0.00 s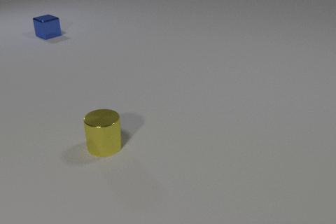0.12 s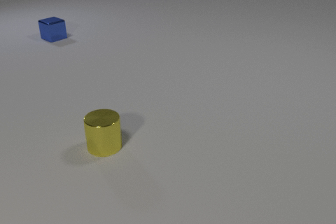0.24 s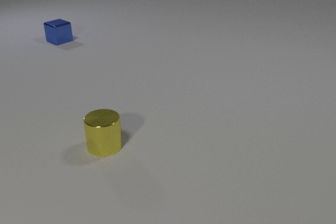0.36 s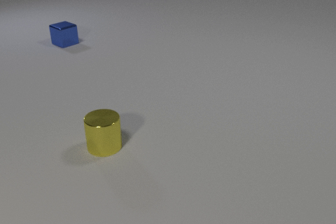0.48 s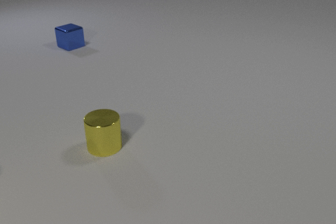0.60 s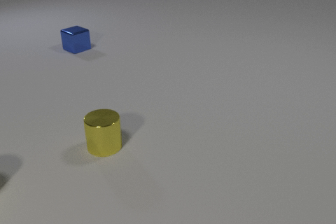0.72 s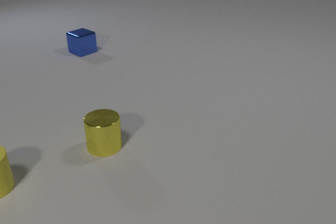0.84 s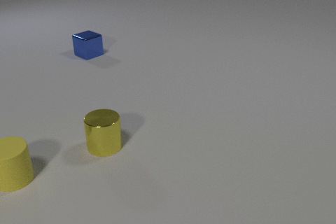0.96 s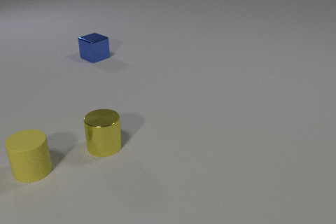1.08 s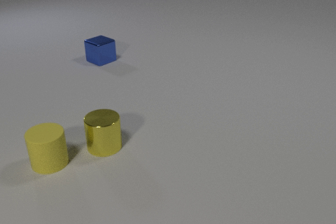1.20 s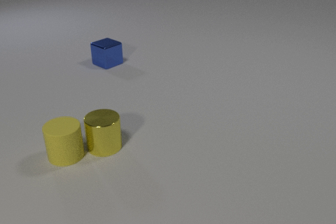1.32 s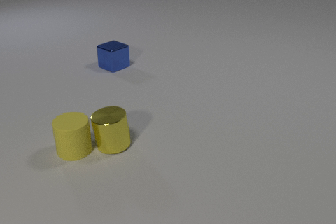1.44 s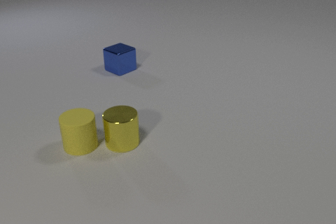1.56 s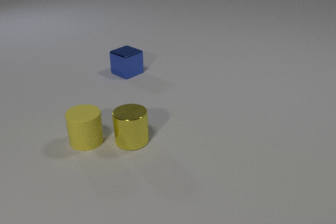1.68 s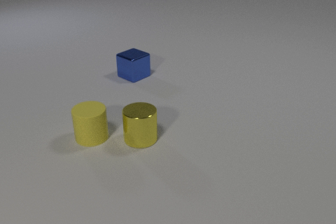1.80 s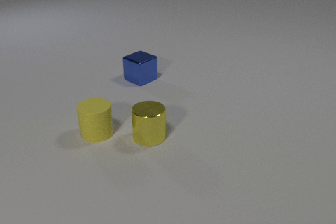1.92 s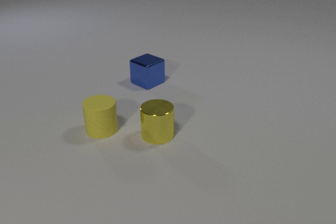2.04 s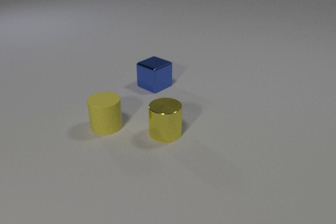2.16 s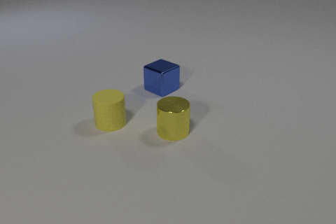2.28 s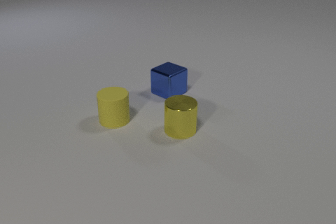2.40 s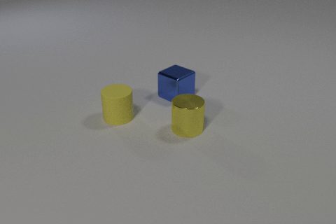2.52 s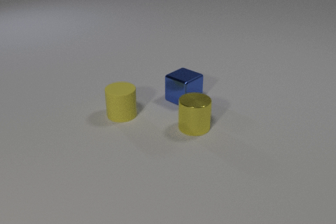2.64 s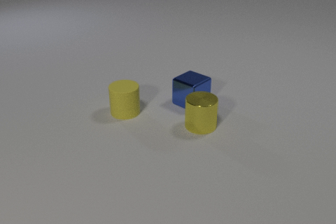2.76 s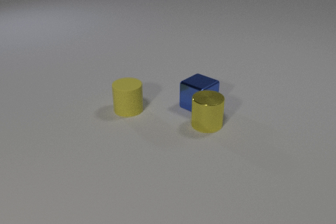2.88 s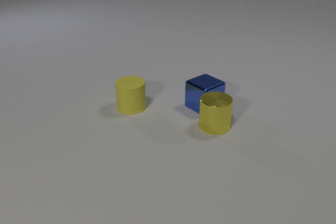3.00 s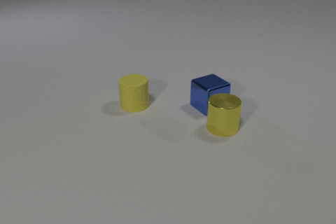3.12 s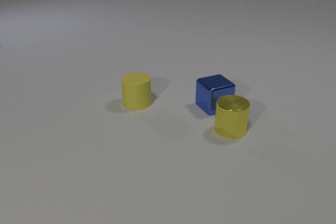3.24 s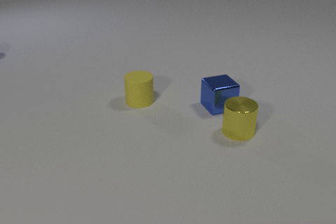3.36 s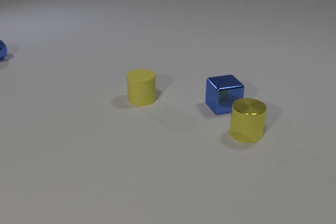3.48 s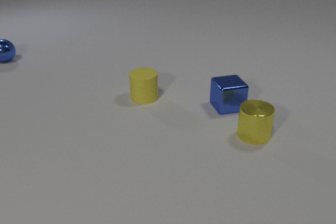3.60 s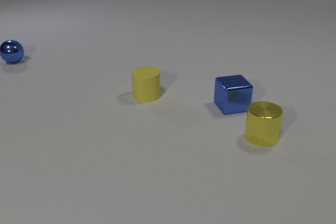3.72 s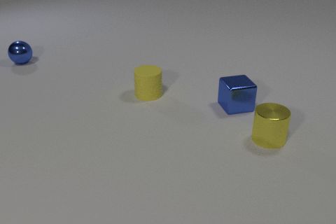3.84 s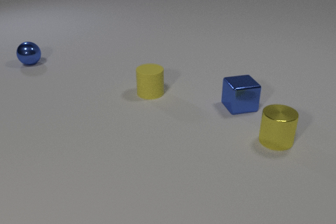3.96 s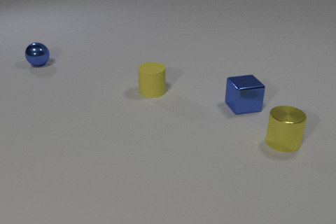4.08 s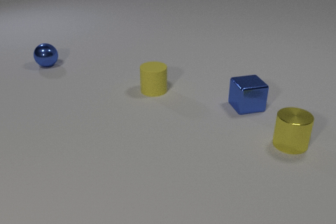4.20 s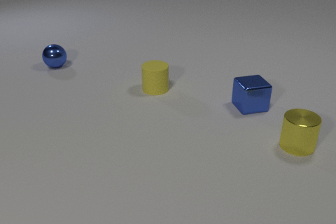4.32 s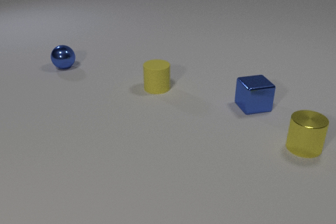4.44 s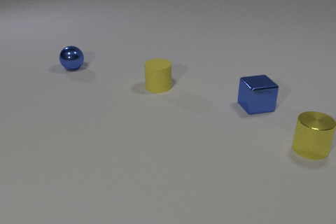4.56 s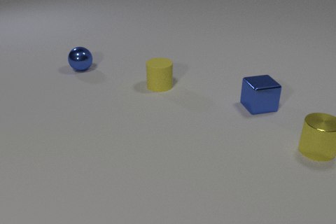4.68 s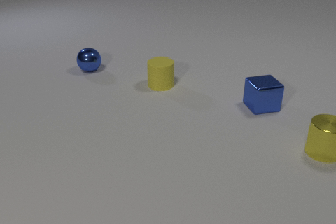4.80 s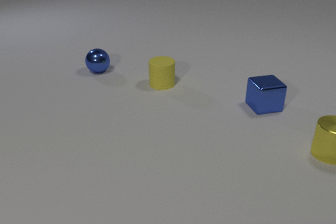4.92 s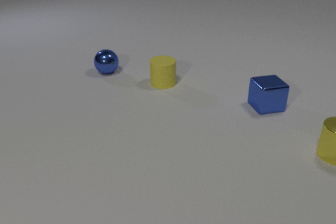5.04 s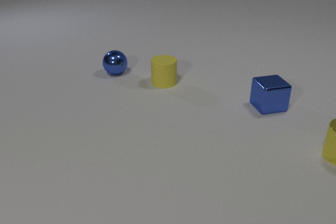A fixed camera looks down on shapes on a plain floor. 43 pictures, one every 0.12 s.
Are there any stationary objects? no.
What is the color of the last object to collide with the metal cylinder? blue.
What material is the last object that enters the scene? metal.
0.00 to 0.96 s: The yellow rubber cylinder comes in at the left edge, slides to the right. The blue metal cube slides toward the camera and to the right.
0.96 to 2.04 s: The yellow rubber cylinder slides to the right and away from the camera. The yellow metal cylinder slides to the right. The blue metal cube slides toward the camera and to the right. The yellow rubber cylinder and the yellow metal cylinder collide.
2.04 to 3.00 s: The yellow rubber cylinder slides away from the camera and to the right. The yellow metal cylinder slides to the right. The blue metal cube slides to the right and toward the camera. The yellow metal cylinder and the blue metal cube collide.
3.00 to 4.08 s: The yellow rubber cylinder slides away from the camera and to the right. The yellow metal cylinder slides to the right. The blue metal sphere comes in at the left edge, rolls to the right and toward the camera. The blue metal cube slides to the right.
4.08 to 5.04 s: The yellow rubber cylinder slides away from the camera and to the right. The yellow metal cylinder slides to the right. The blue metal sphere rolls to the right and toward the camera. The blue metal cube slides to the right.
